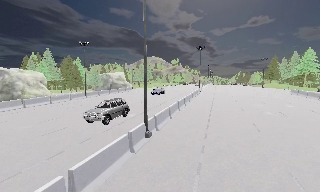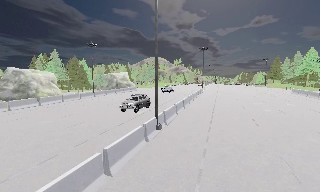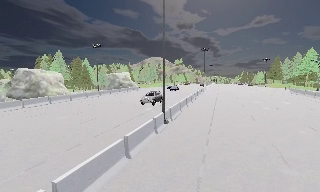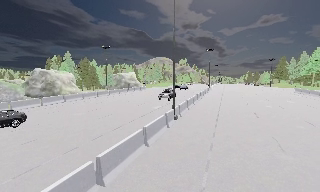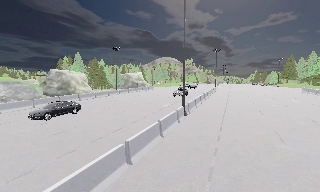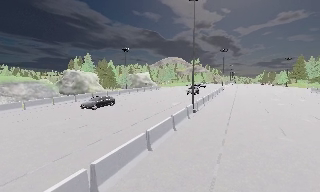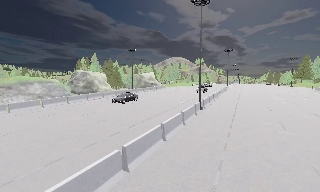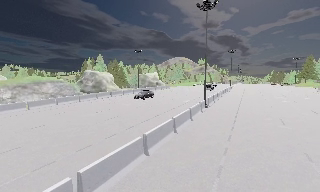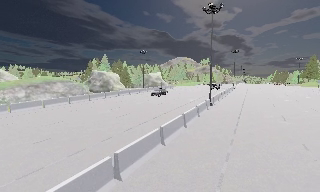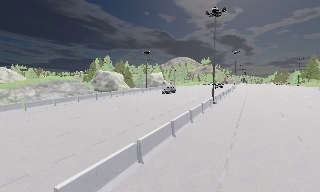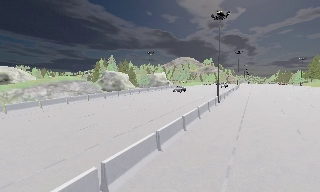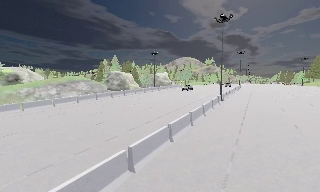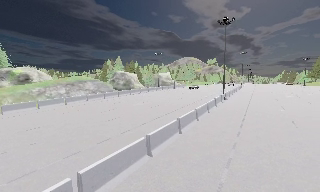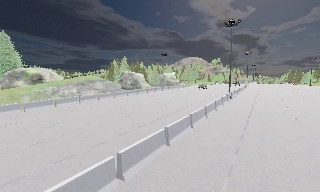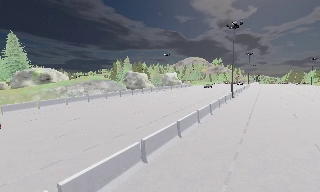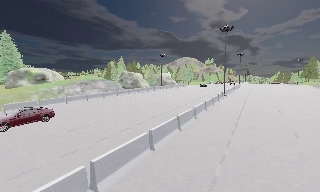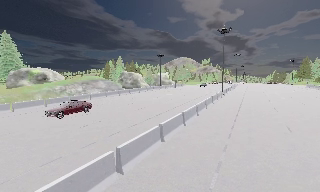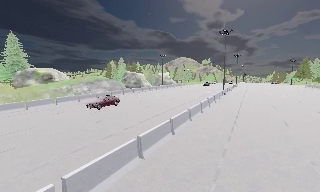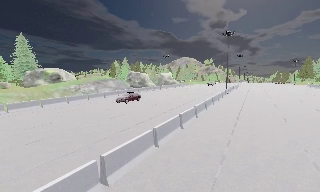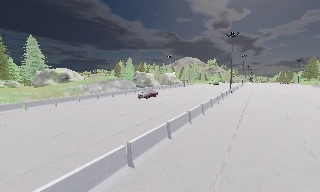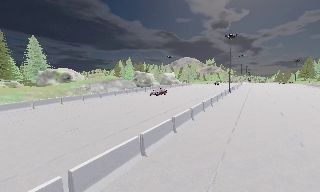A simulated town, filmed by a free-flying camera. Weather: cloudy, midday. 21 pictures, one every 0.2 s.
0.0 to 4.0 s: The camera pans to its left, which is counterclockwise from overhead, by about 10 degrees. It travels backward and to its left, about 25 m, so what stands in front gets smaller.
The film runs backward here.
